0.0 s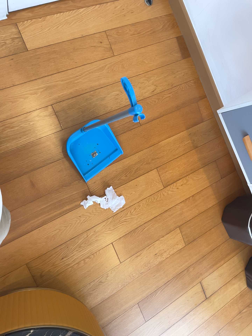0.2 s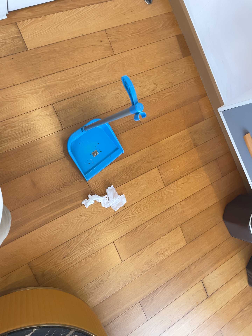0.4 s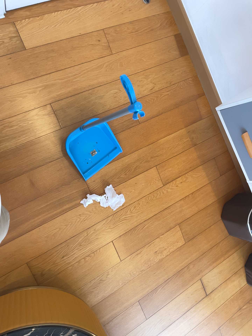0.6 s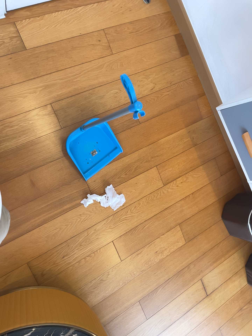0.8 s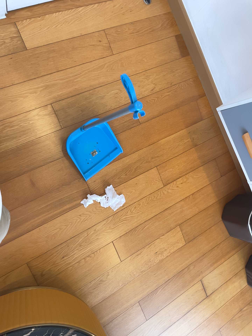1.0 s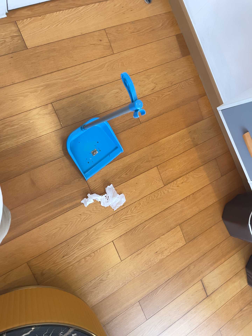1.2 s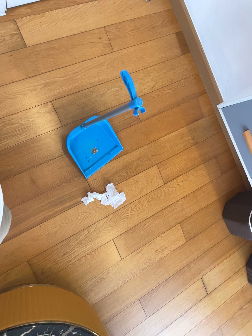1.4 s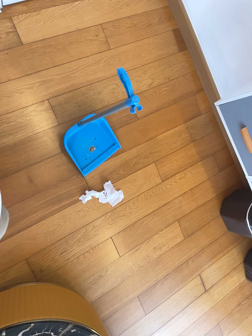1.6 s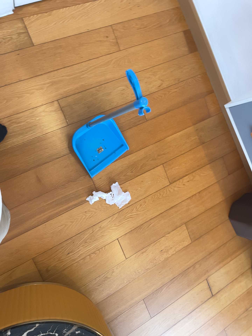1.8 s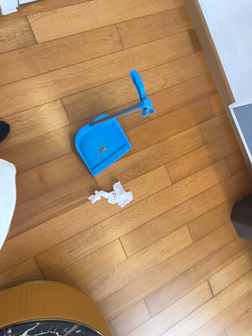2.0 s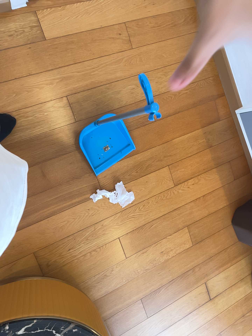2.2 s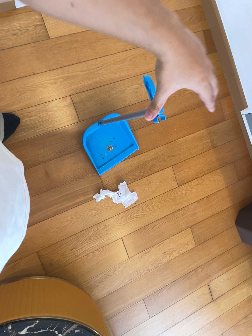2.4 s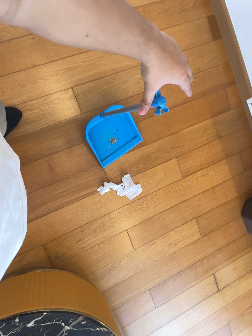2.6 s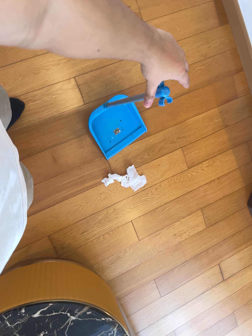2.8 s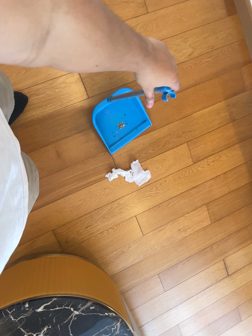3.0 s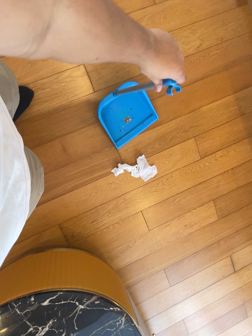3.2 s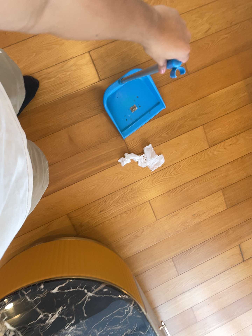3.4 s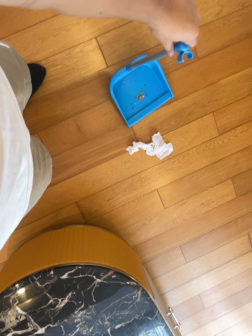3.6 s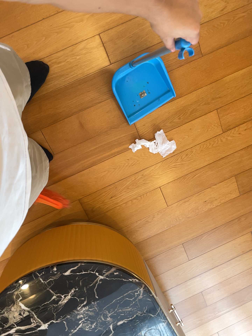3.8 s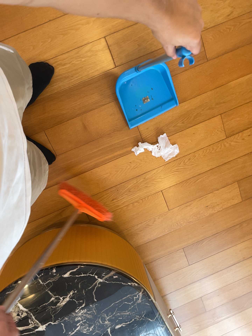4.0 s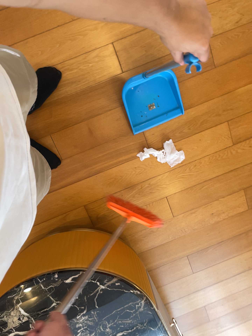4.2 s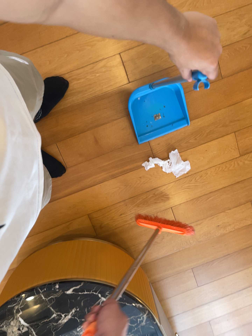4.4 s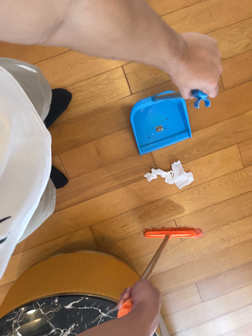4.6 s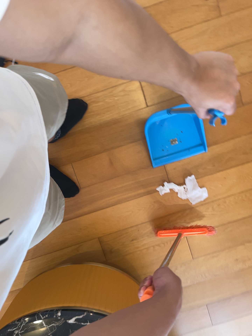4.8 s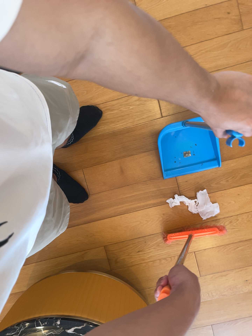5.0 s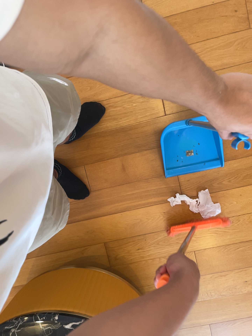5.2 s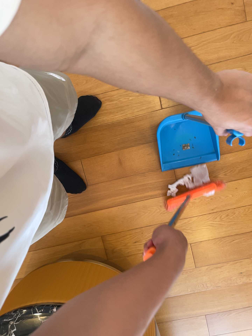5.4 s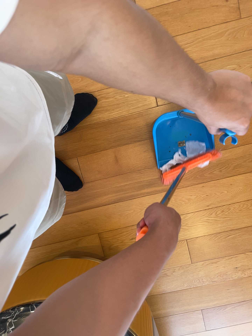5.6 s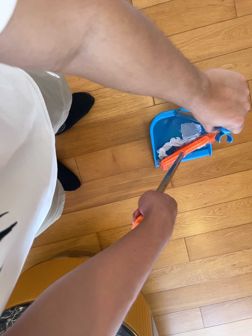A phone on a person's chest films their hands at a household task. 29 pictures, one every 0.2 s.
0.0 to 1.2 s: The camera keeps its place and its aim.
1.2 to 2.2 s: The camera shifts only a little, or ends up much as it began.
2.2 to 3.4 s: The camera travels forward, about 8 cm, so what stands in front looms larger. Its aim tips toward the bottom of its view by about 10 degrees, and the scene shifts upward.
3.4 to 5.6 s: The camera rolls about its line of sight by about 10 degrees, and the scene rotates clockwise.
The film runs forward here.
